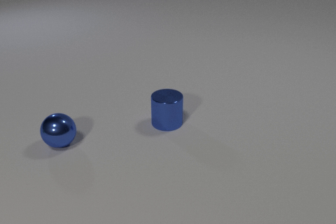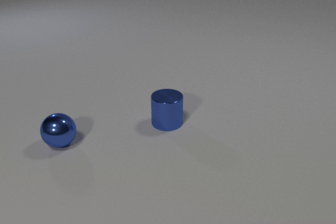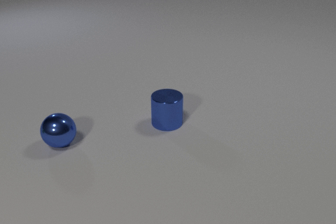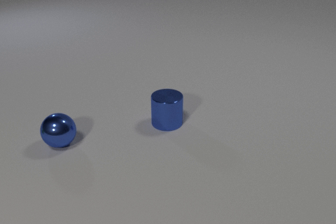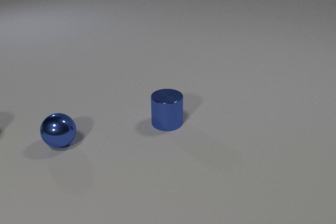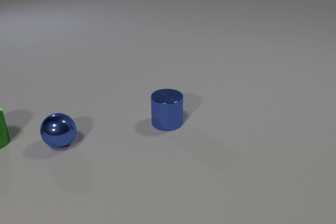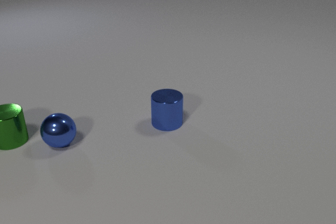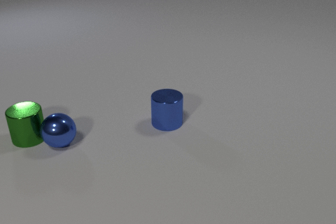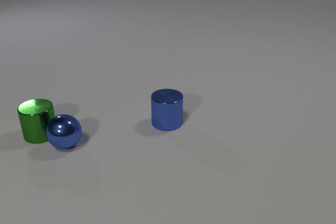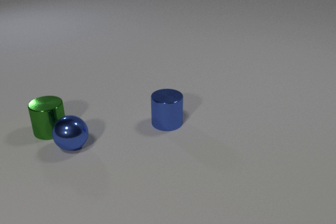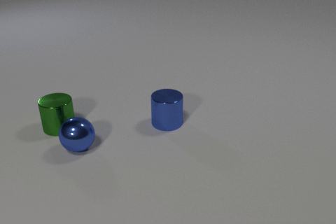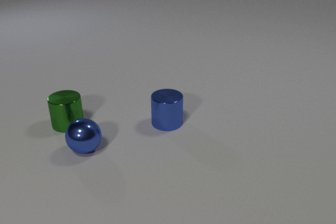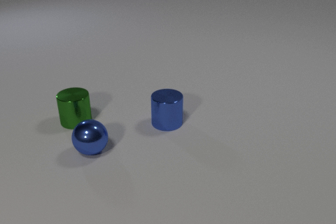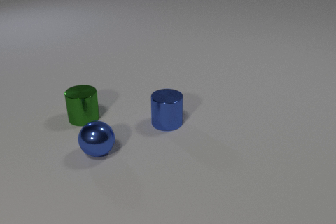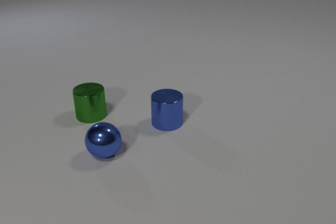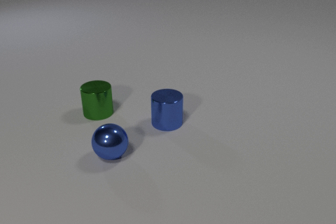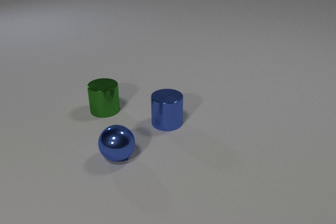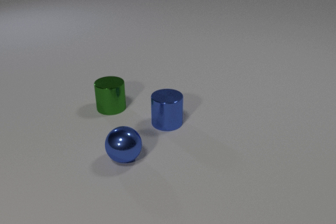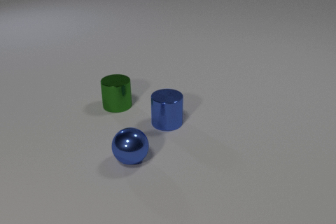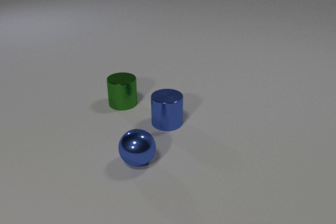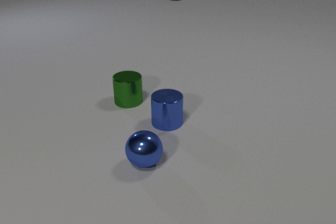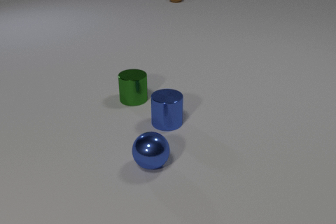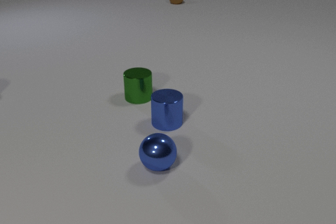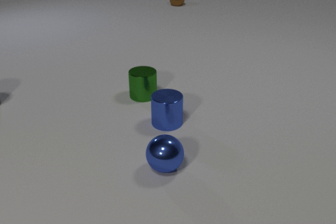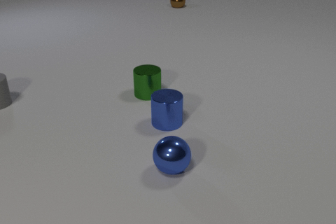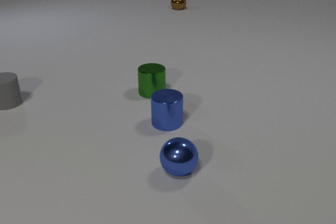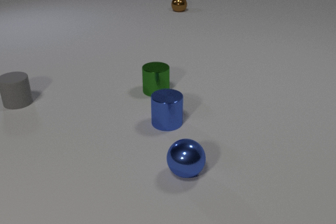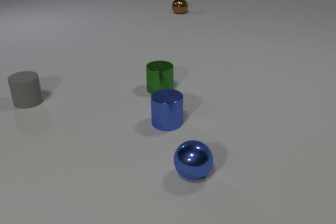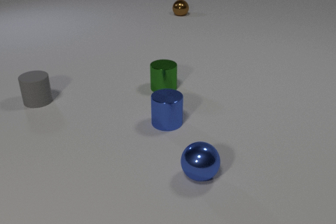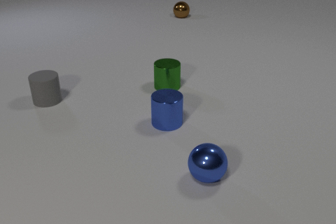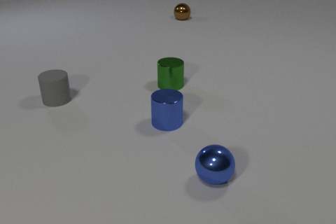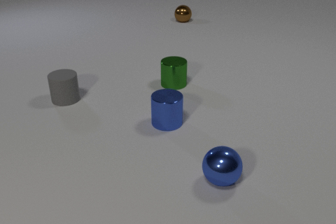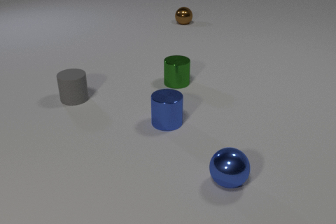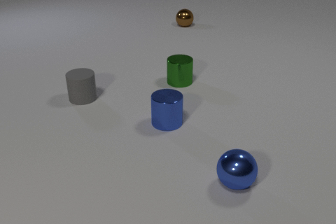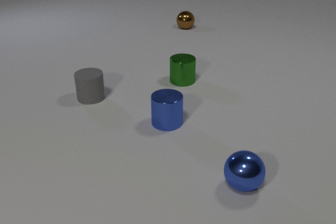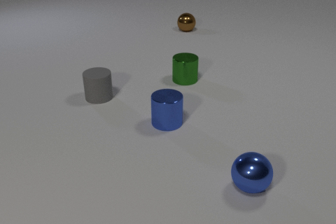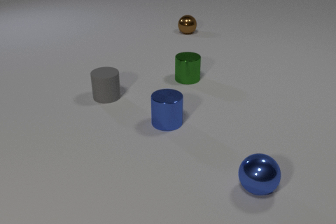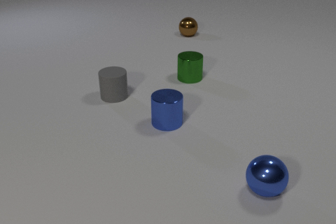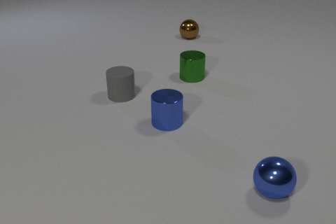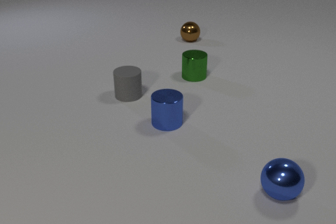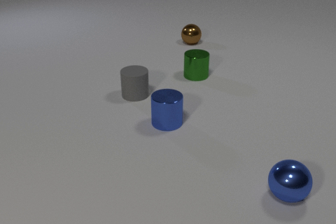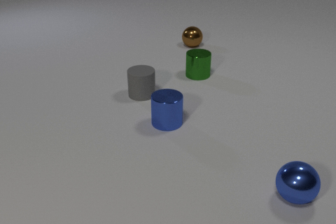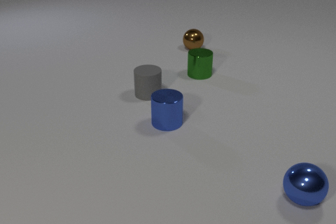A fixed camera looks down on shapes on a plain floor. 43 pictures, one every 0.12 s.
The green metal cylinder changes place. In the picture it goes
to the right.
The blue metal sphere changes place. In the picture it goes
to the right.
0.00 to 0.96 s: The green metal cylinder comes in at the left edge, slides to the right. The green metal cylinder and the blue metal sphere collide.
0.96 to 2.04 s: The green metal cylinder slides to the right and away from the camera. The blue metal sphere rolls to the right and toward the camera.
2.04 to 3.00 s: The green metal cylinder slides to the right and away from the camera. The blue metal sphere rolls to the right and toward the camera. The brown metal sphere comes in at the top edge, rolls toward the camera. The gray rubber cylinder comes in at the left edge, slides to the right.
3.00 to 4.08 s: The green metal cylinder slides to the right and away from the camera. The blue metal sphere rolls to the right. The brown metal sphere rolls toward the camera. The gray rubber cylinder slides to the right.
4.08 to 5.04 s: The green metal cylinder slides to the right and away from the camera. The blue metal sphere rolls to the right. The brown metal sphere rolls toward the camera. The gray rubber cylinder slides to the right.
What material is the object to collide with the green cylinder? metal.
What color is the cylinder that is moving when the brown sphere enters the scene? green.
What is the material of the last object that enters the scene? rubber.
